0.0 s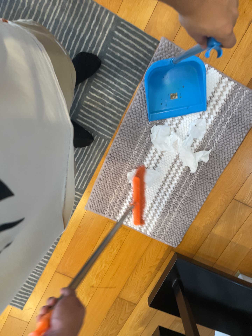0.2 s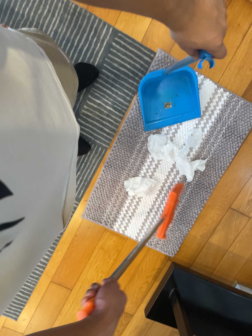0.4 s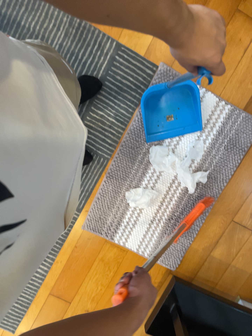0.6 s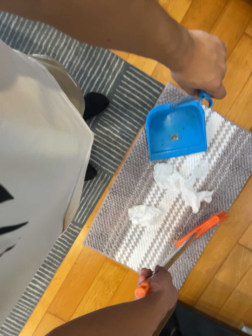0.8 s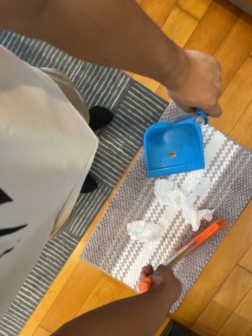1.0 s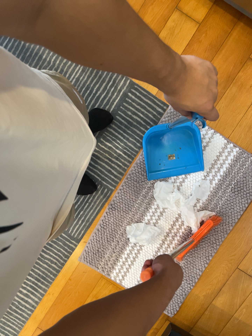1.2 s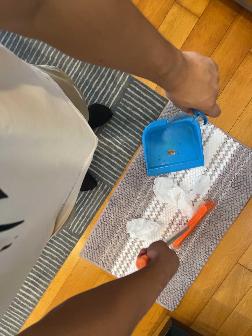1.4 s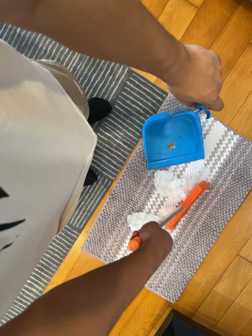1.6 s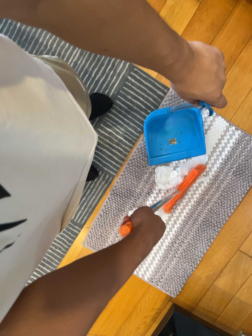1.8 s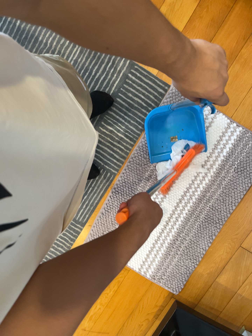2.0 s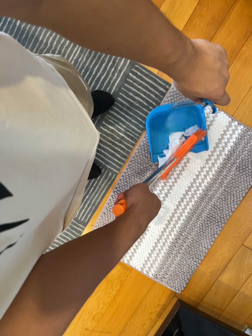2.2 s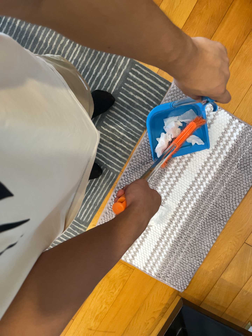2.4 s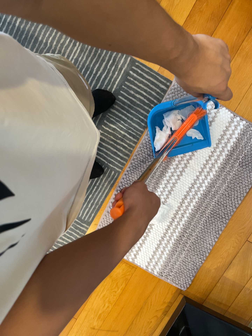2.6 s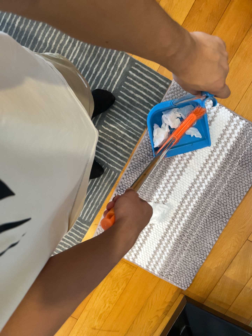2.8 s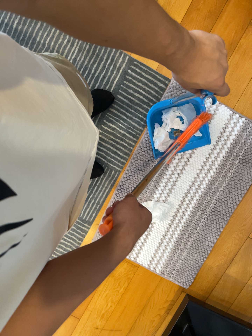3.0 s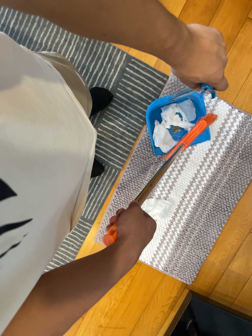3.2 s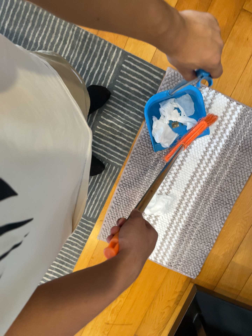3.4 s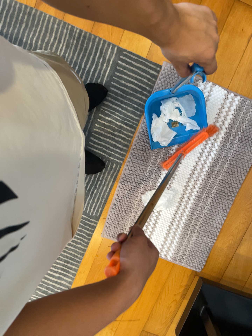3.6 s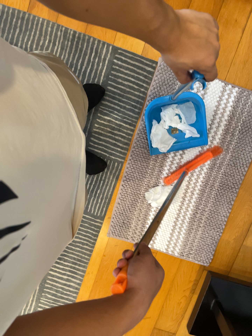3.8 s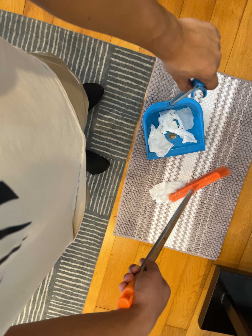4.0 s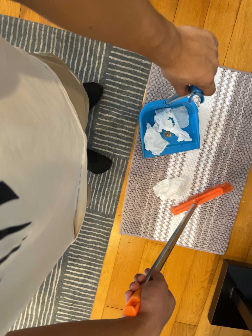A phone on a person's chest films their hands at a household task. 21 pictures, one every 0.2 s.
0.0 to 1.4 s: The camera's aim tips toward the top of its view by about 10 degrees, and the scene shifts downward.
1.4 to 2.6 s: The camera shifts only a little, or ends up much as it began.
2.6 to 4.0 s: The camera rolls about its line of sight by about 15 degrees, and the scene rotates counterclockwise.
The film runs forward here.
